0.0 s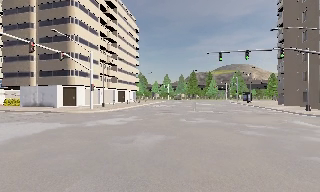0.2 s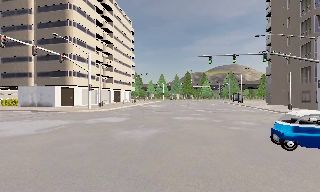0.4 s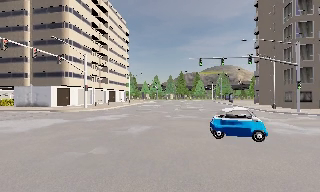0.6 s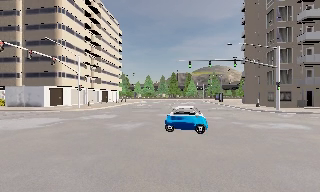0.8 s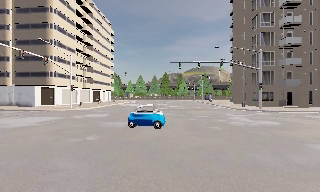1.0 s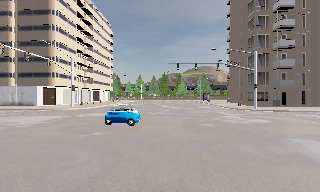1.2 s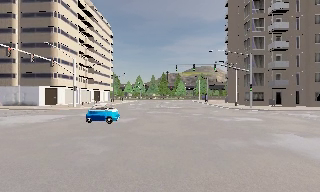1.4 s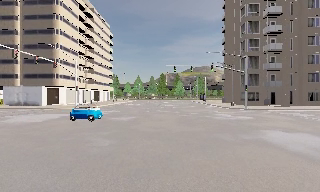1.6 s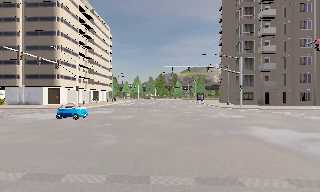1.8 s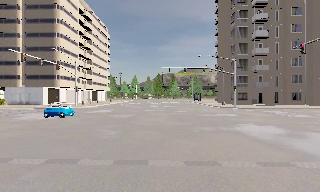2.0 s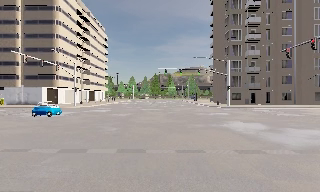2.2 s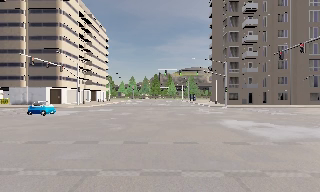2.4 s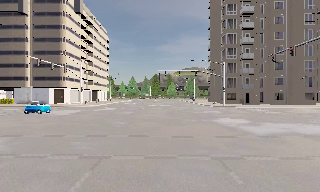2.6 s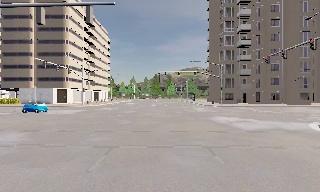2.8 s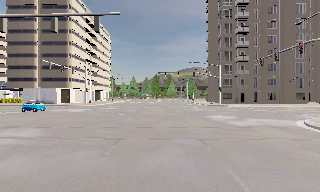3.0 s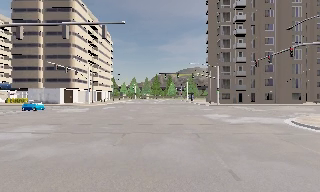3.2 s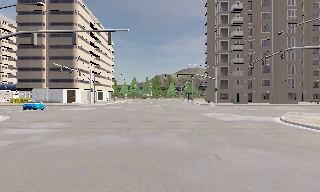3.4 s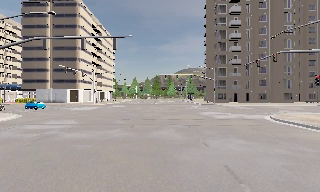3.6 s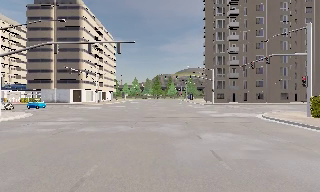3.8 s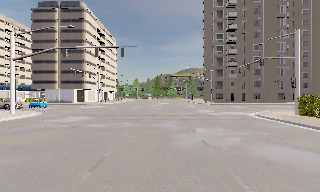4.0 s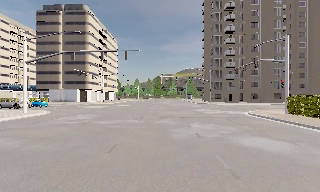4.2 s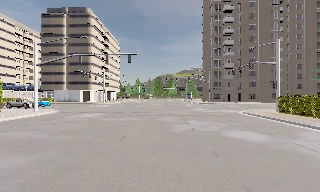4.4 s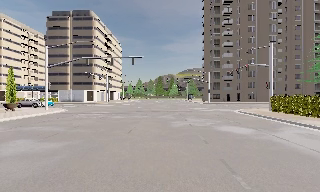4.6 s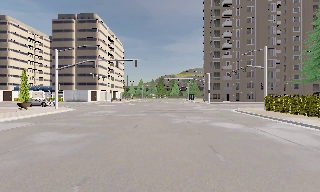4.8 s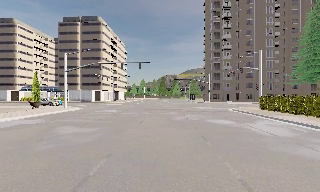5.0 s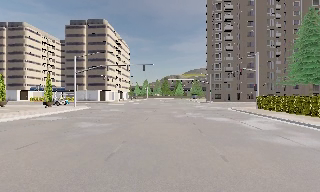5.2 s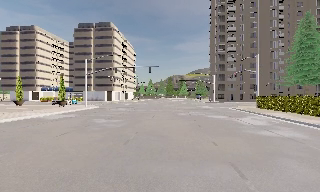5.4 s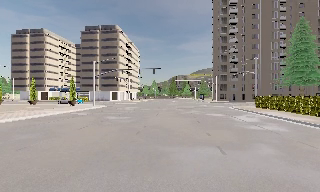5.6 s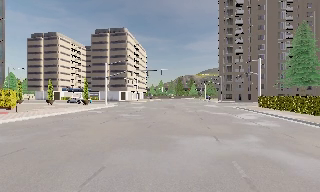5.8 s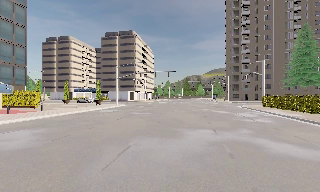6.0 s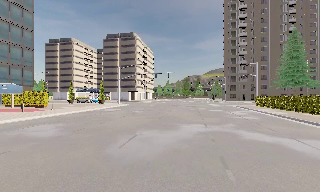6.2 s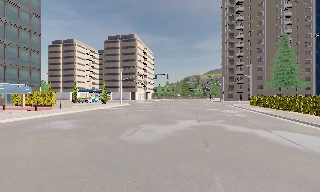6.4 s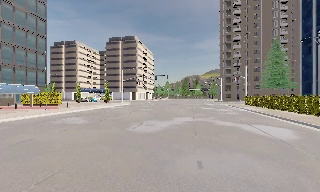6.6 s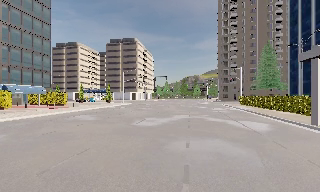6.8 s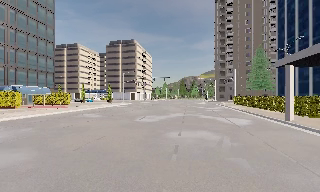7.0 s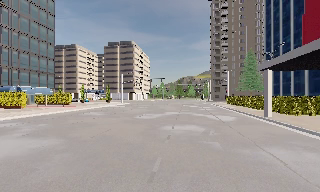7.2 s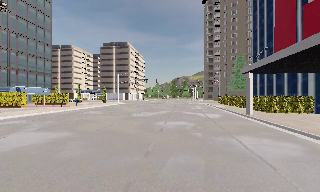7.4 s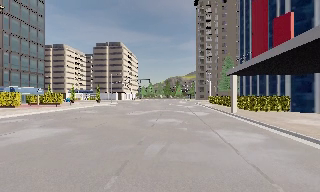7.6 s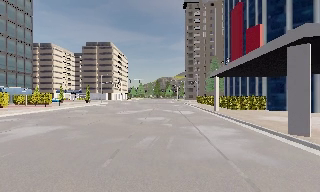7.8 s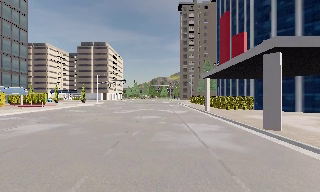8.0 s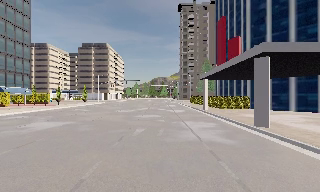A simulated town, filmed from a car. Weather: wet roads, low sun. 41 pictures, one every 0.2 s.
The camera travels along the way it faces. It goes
backward.
0.0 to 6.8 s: The camera travels backward, about 45 m, so what stands in front gets smaller. It gains speed.
6.8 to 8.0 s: The camera pans to its right, which is clockwise from overhead, by about 10 degrees. It travels backward, about 8 m, so what stands in front gets smaller. It loses speed.
The film runs backward here.
